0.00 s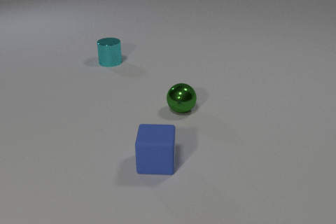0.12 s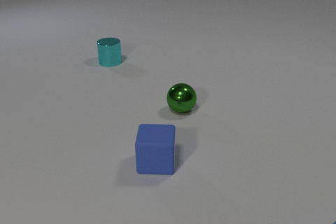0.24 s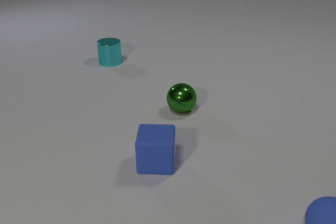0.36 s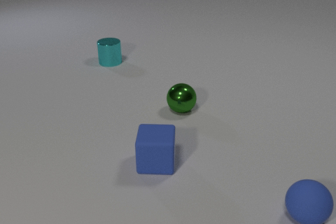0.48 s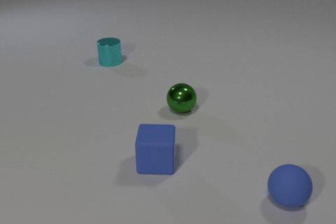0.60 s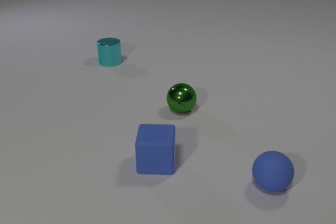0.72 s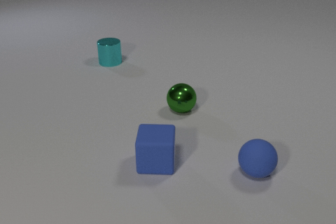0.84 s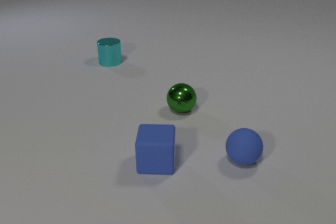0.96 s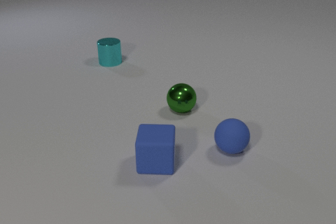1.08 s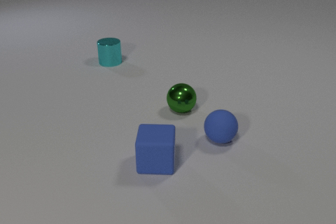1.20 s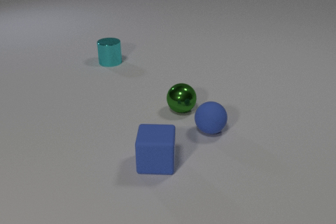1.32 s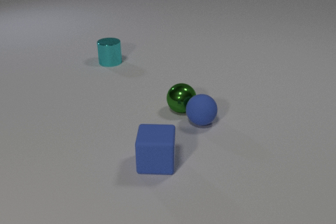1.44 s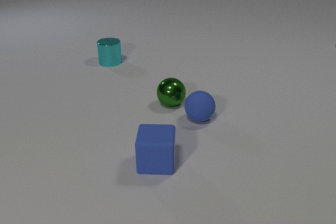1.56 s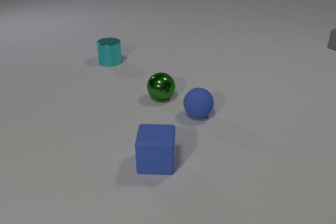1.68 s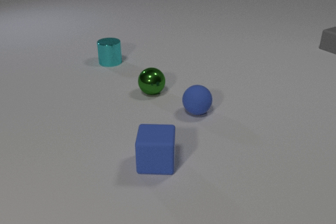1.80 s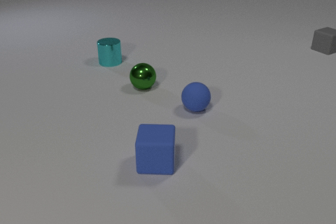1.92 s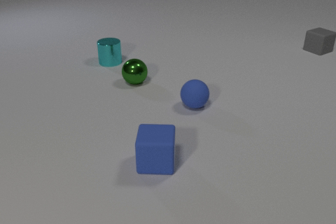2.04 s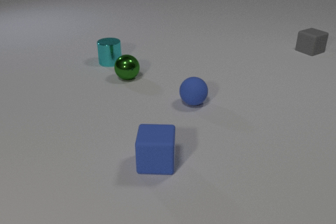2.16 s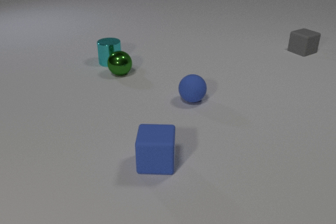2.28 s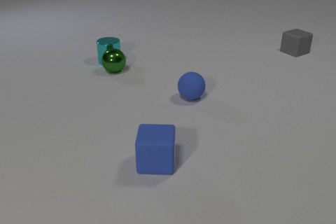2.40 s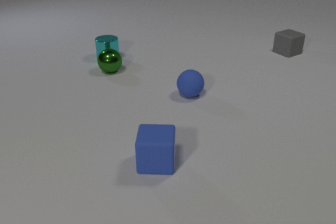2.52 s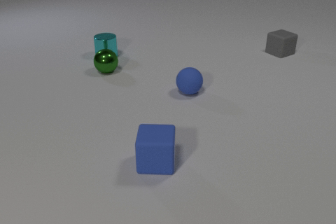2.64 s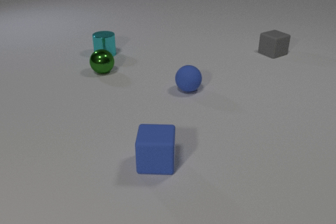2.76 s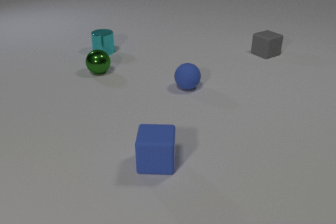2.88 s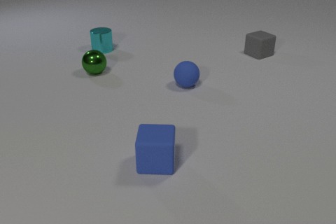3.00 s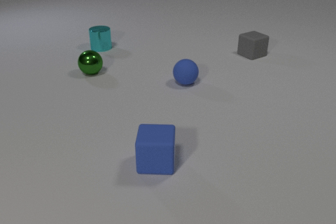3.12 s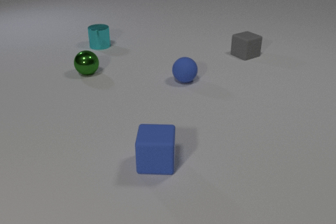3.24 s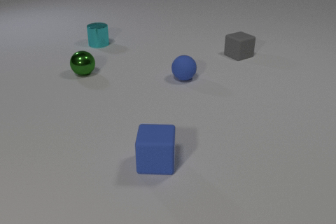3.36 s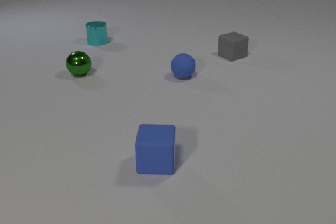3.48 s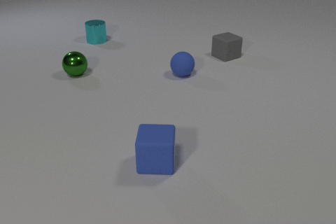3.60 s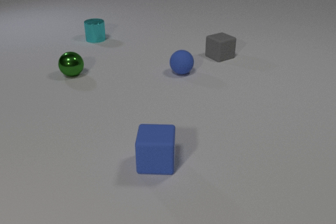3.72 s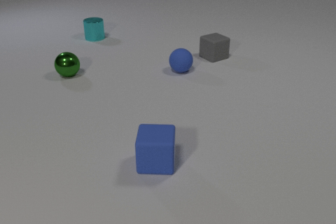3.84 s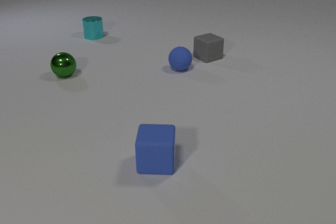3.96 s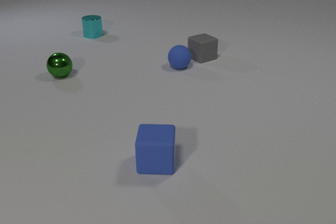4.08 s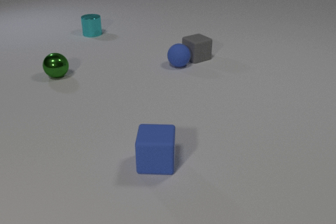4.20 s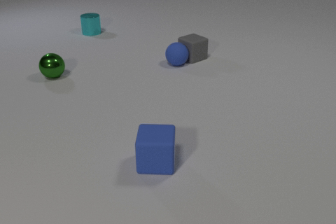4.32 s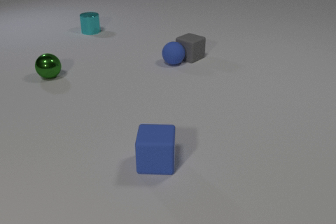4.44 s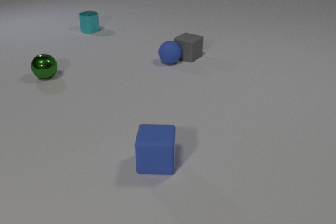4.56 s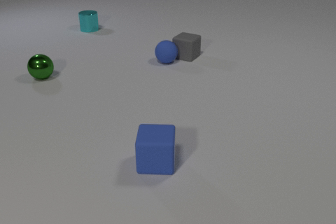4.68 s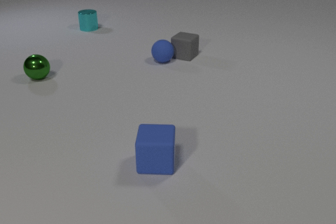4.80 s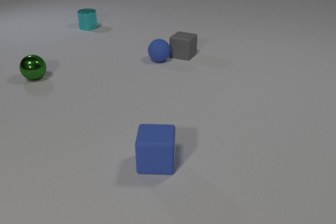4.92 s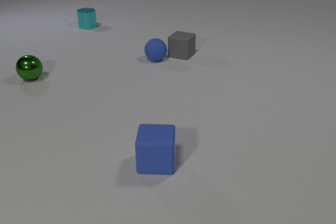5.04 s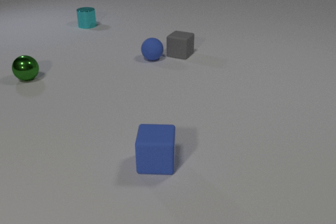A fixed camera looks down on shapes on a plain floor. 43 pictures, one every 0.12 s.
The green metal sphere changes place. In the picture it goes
to the left.
The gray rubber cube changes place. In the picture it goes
to the left.
0.00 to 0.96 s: The blue rubber sphere comes in at the bottom edge, rolls away from the camera and to the left.
0.96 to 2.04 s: The blue rubber sphere rolls away from the camera and to the left. The green metal sphere rolls away from the camera and to the left. The gray rubber cube comes in at the right edge, slides to the left and toward the camera. The blue rubber sphere and the green metal sphere collide.
2.04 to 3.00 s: The blue rubber sphere rolls away from the camera. The green metal sphere rolls to the left and away from the camera. The gray rubber cube slides to the left and toward the camera. The cyan metal cylinder slides away from the camera. The green metal sphere and the cyan metal cylinder collide.
3.00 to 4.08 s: The blue rubber sphere rolls away from the camera. The green metal sphere rolls to the left. The gray rubber cube slides to the left. The cyan metal cylinder slides away from the camera.
4.08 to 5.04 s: The blue rubber sphere rolls to the left and away from the camera. The green metal sphere rolls to the left. The gray rubber cube slides to the left and away from the camera, spins counterclockwise seen from above by about 30 degrees, its near face sliding to the right. The cyan metal cylinder slides away from the camera. The blue rubber sphere and the gray rubber cube collide.
Are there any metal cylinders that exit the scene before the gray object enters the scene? no.
How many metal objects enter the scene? 0.
How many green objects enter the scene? 0.
